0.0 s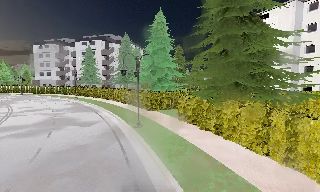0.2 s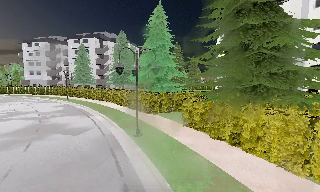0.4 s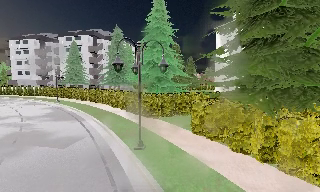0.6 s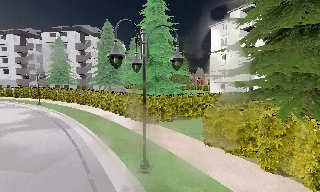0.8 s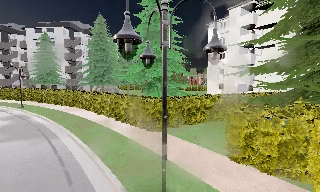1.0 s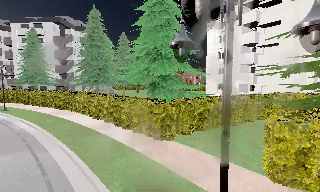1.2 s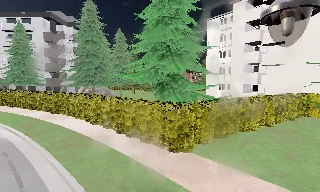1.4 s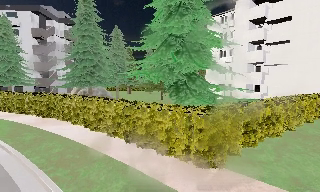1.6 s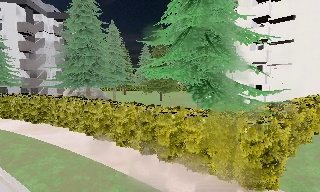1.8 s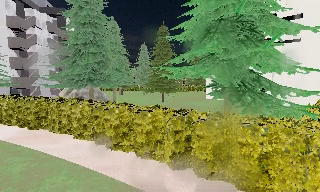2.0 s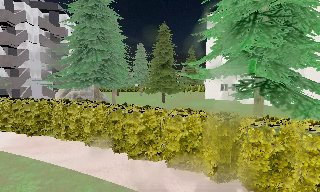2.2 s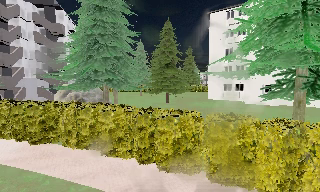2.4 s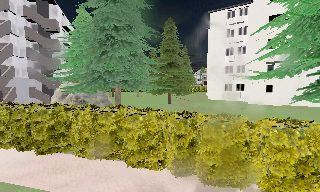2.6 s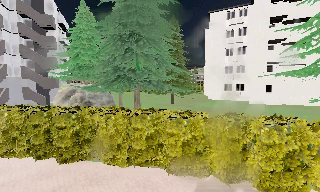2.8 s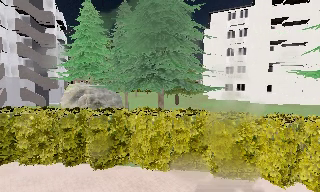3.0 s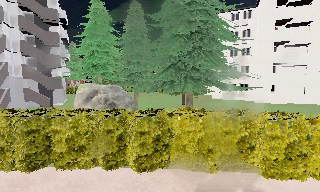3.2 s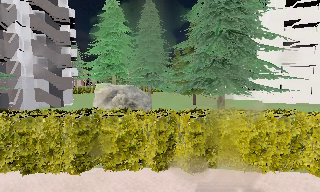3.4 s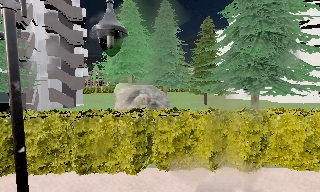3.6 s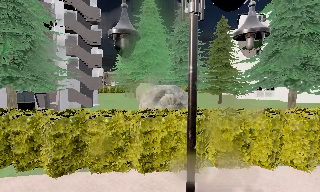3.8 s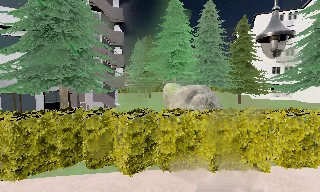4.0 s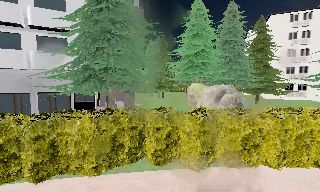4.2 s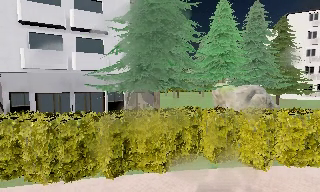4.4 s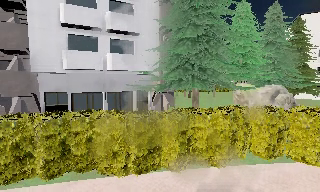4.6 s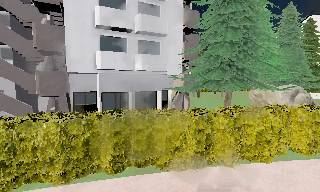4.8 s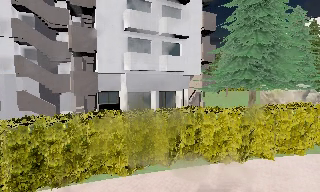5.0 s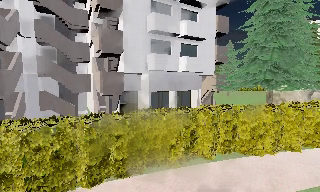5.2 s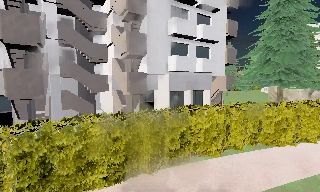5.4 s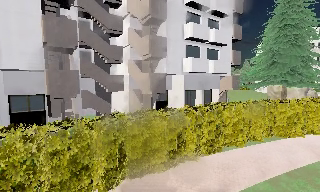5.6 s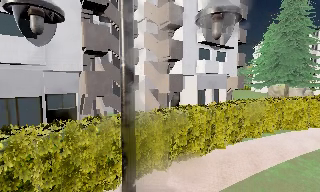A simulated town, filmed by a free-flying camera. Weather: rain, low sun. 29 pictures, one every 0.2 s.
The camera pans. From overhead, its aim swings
clockwise.
0.0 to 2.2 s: The camera pans to its right, which is clockwise from overhead, by about 30 degrees. It travels forward and to its left, about 19 m, so what stands in front looms larger.
2.2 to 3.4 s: The camera pans to its right, which is clockwise from overhead, by about 15 degrees. It travels to its left, about 10 m, so close, fixed things drift to the right.
3.4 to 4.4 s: The camera travels to its left, about 10 m, so close, fixed things drift to the right.
4.4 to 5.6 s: The camera pans to its right, which is clockwise from overhead, by about 10 degrees. It travels to its left, about 12 m, so close, fixed things drift to the right.
The film runs forward here.
